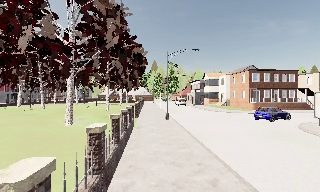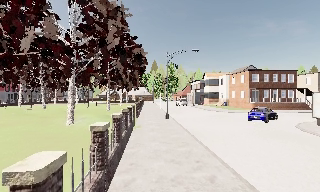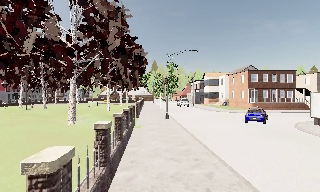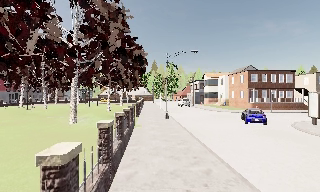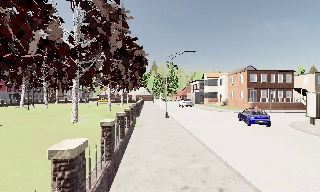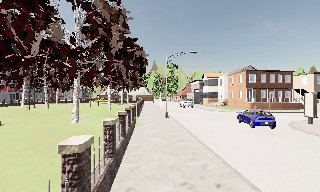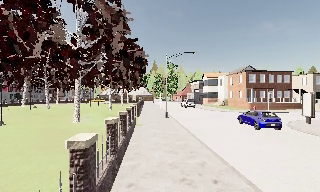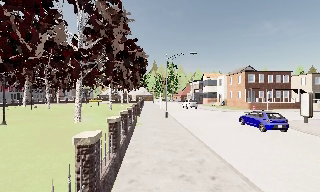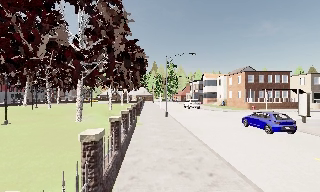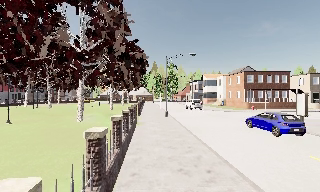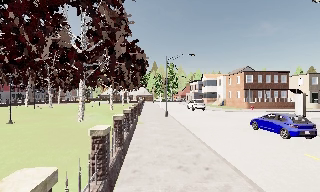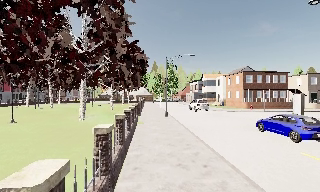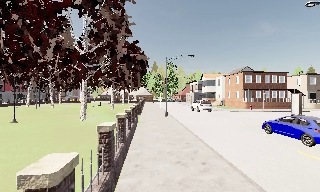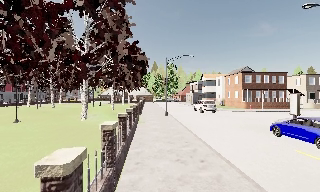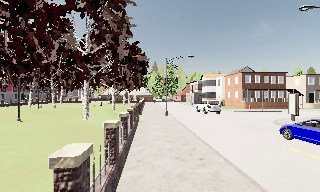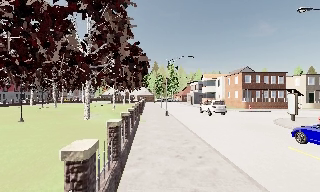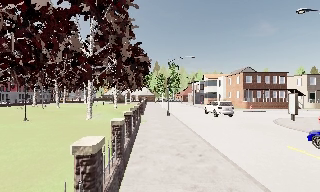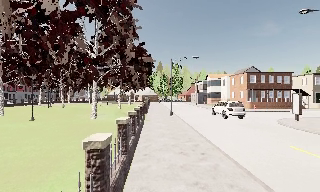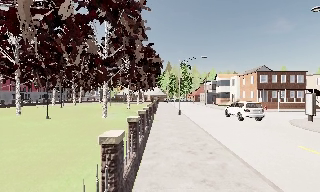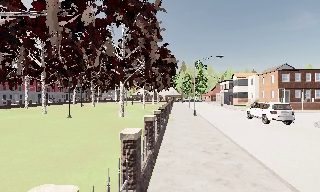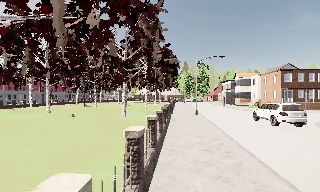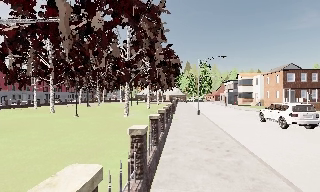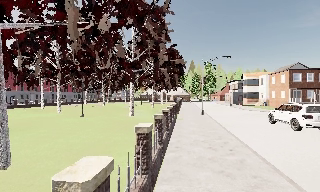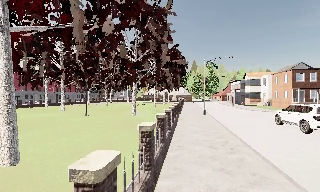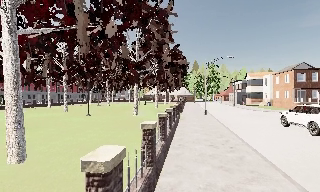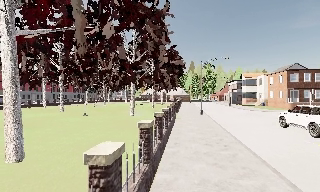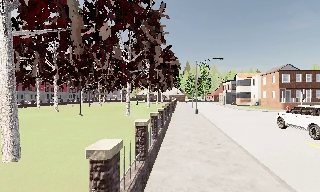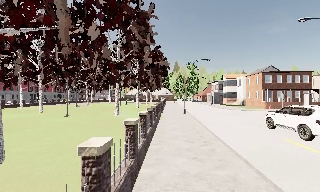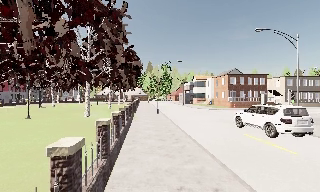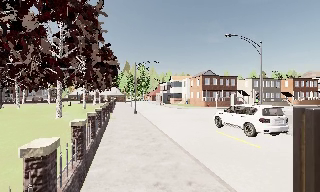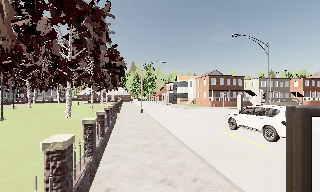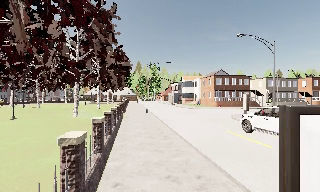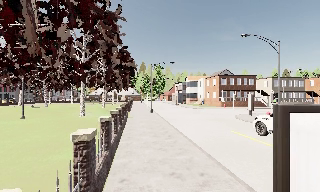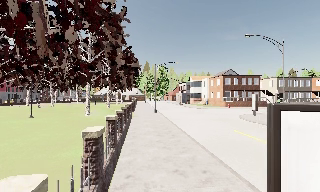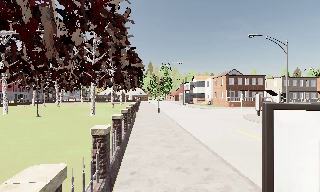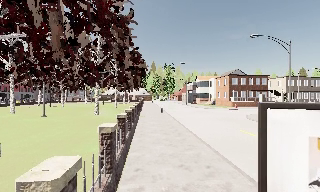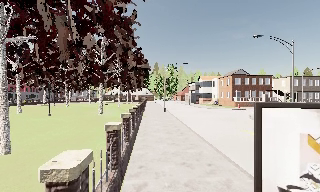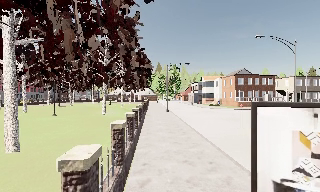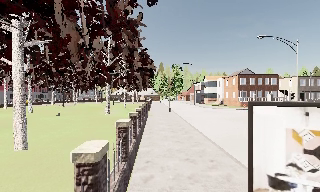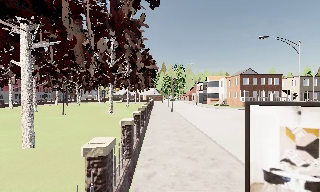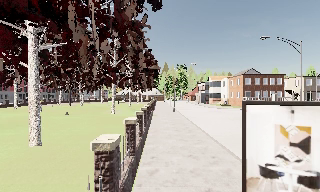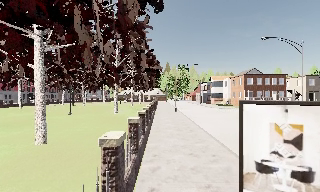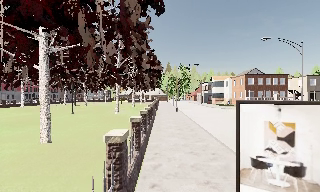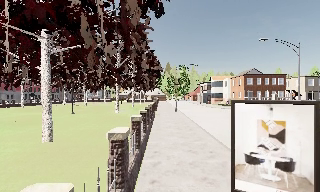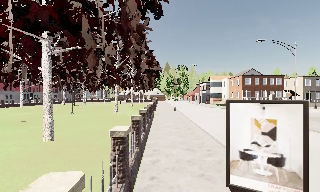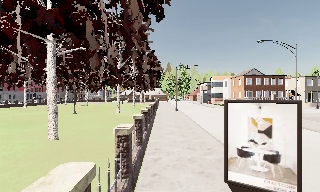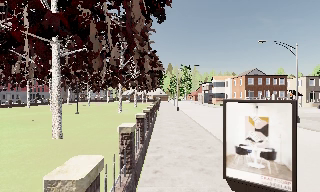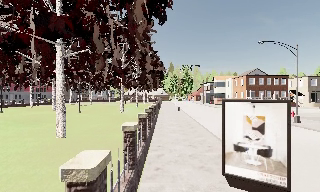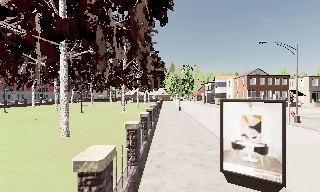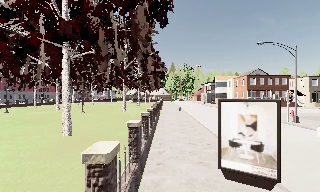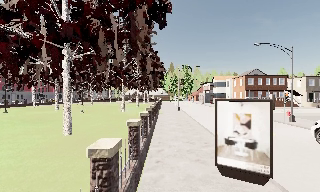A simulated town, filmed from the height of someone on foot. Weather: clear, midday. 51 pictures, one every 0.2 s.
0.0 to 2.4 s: The camera travels backward, about 2.5 m, so what stands in front gets smaller.
2.4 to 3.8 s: The camera pans to its left, which is counterclockwise from overhead, by about 10 degrees. It travels backward, about 1.5 m, so what stands in front gets smaller.
3.8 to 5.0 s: The camera travels backward, about 1 m, so what stands in front gets smaller.
5.0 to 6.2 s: The camera swings to its right by about 20 degrees, and the scene slides to the left. It travels backward, about 1 m, so what stands in front gets smaller.
6.2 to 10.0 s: The camera swings to its left by about 10 degrees, and the scene slides to the right. It travels backward, about 4 m, so what stands in front gets smaller.
The film runs backward here.
